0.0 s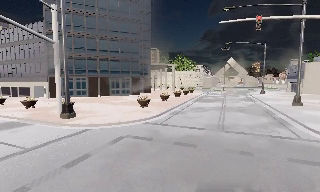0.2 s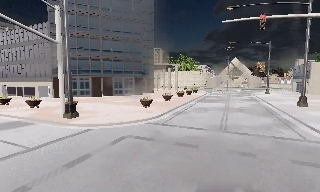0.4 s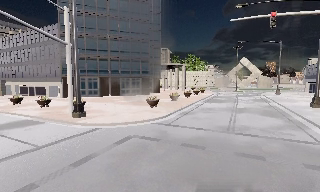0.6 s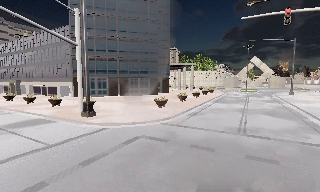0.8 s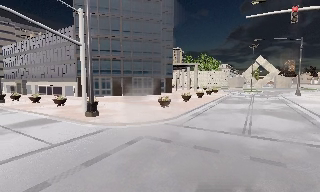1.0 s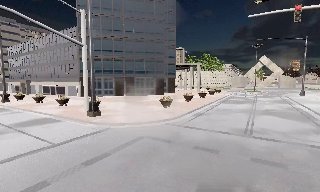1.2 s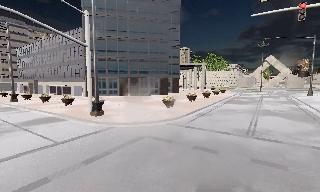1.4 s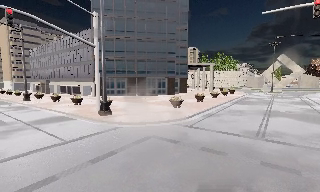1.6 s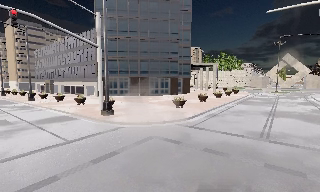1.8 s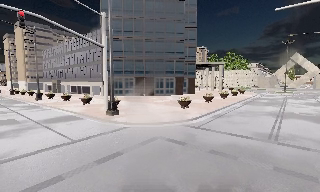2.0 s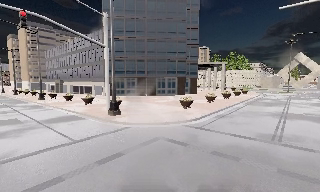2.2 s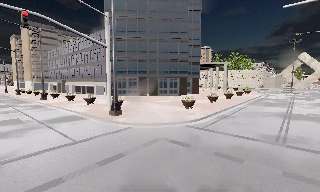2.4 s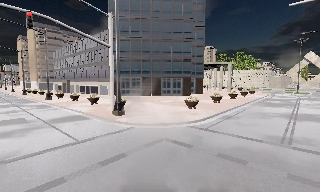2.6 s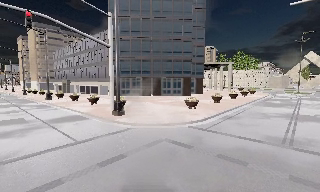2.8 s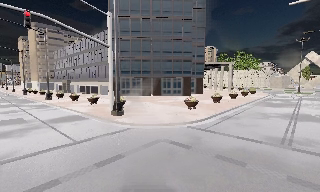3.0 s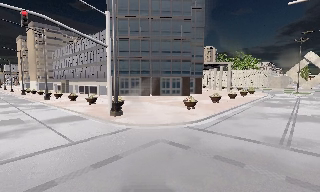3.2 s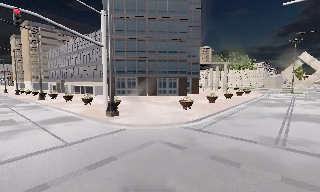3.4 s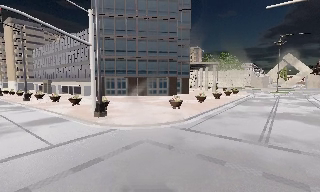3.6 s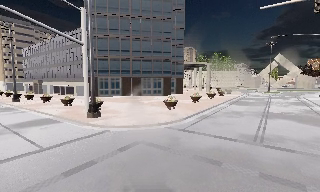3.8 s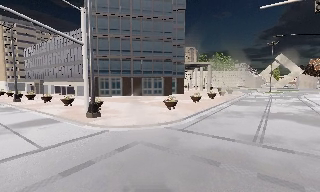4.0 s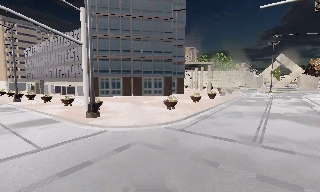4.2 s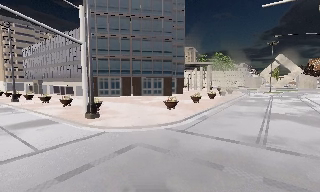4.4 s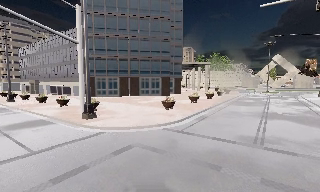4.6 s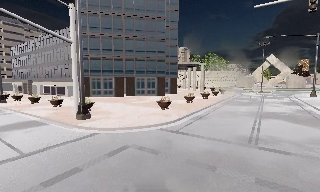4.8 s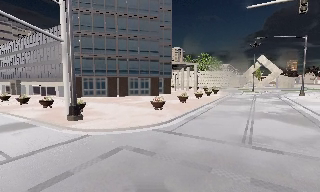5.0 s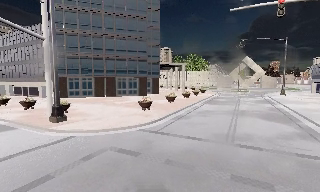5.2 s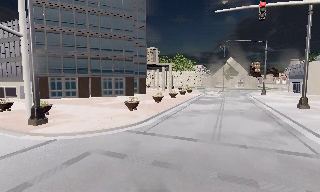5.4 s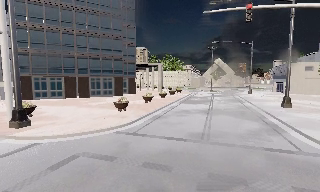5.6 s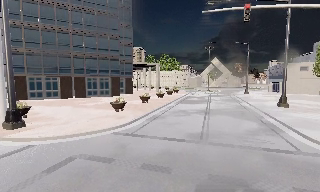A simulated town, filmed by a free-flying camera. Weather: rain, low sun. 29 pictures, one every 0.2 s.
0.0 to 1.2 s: The camera pans to its left, which is counterclockwise from overhead, by about 10 degrees.
1.2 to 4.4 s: The camera travels forward and to its right, about 1 m, so what stands in front looms larger.
4.4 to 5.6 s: The camera pans to its right, which is clockwise from overhead, by about 15 degrees.
The film runs forward here.
